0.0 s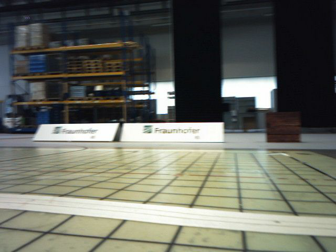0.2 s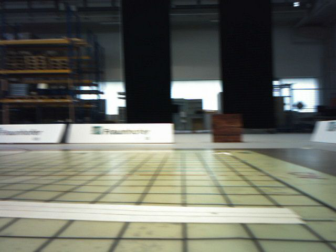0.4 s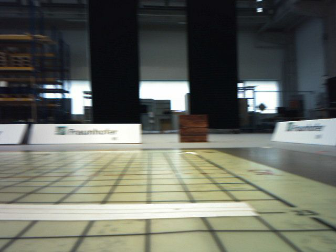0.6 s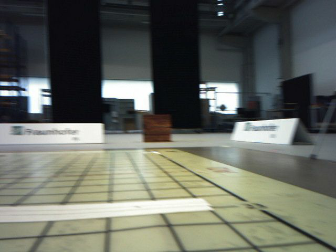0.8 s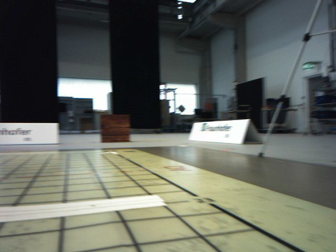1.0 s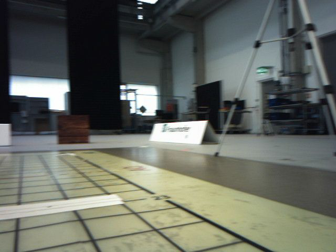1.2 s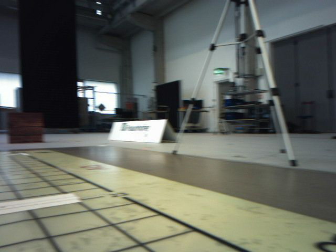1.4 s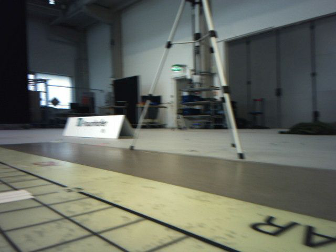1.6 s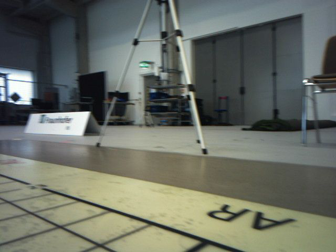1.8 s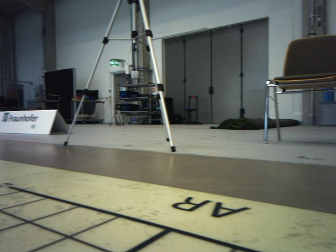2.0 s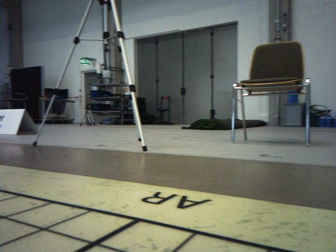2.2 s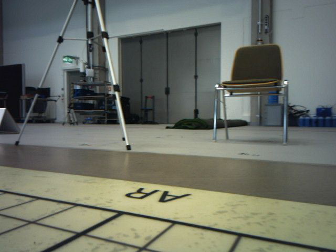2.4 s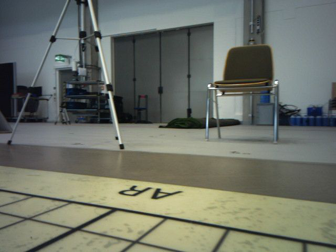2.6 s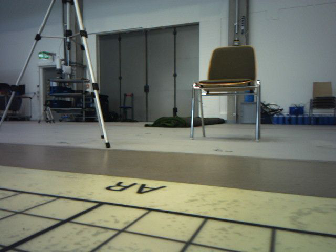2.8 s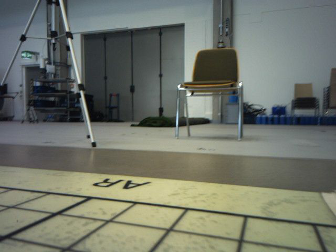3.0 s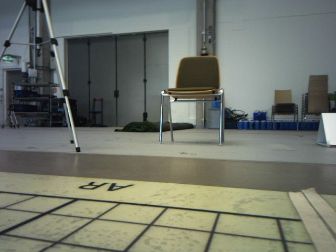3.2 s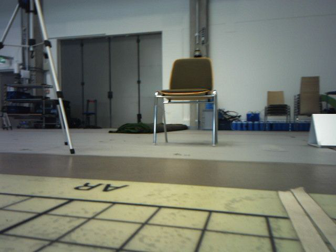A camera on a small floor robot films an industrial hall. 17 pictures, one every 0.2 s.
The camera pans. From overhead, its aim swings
clockwise.
The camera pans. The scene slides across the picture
to the left.
0.0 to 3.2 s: The camera pans to its right, which is clockwise from overhead, by about 90 degrees. It travels backward, about 0.5 m.
The film runs backward here.
